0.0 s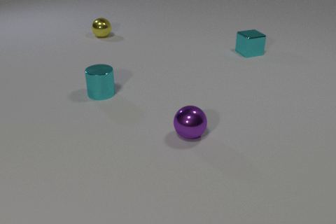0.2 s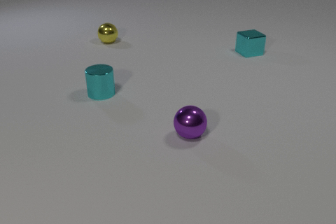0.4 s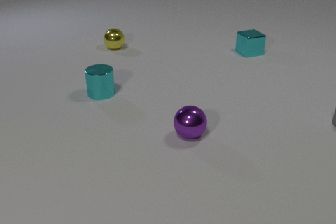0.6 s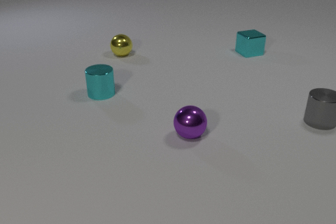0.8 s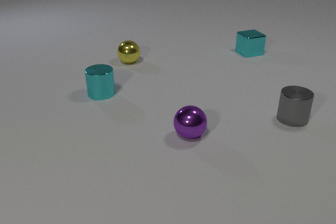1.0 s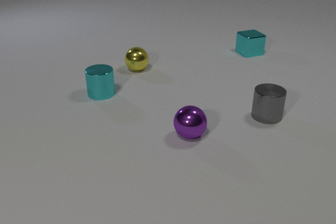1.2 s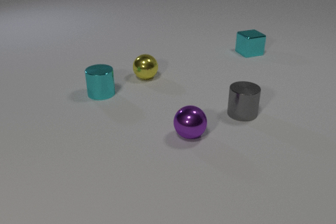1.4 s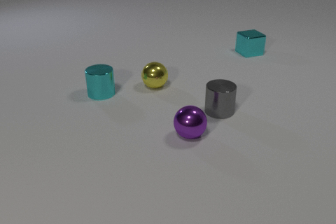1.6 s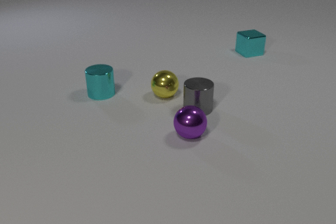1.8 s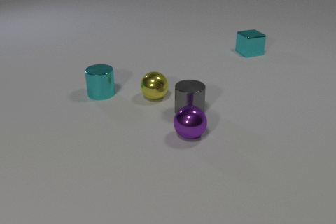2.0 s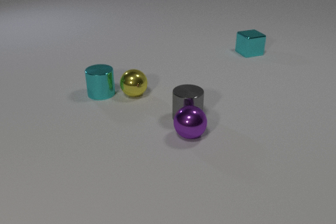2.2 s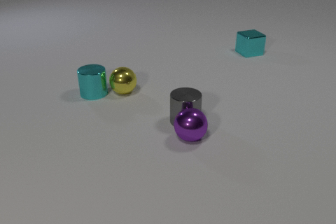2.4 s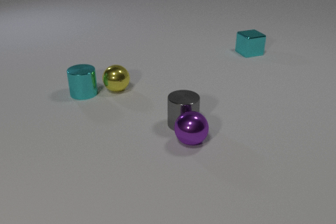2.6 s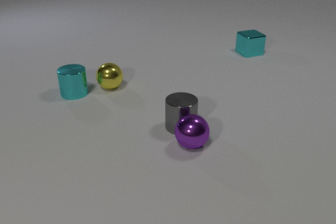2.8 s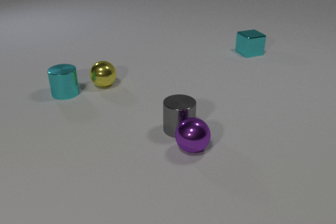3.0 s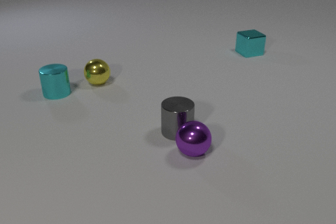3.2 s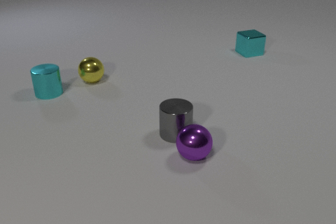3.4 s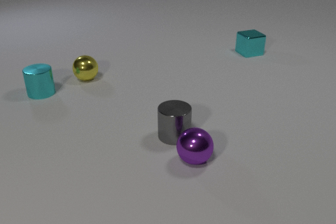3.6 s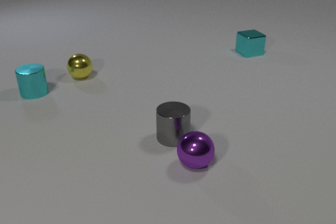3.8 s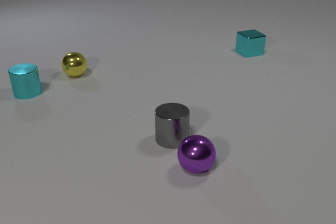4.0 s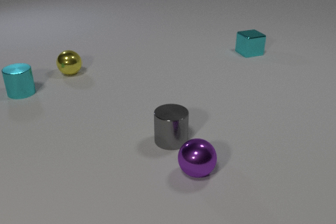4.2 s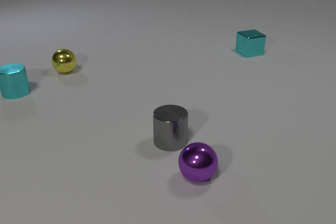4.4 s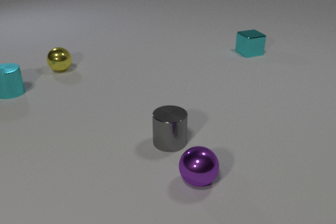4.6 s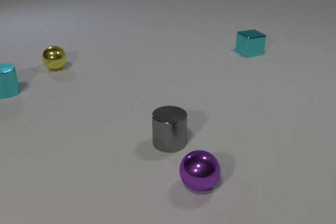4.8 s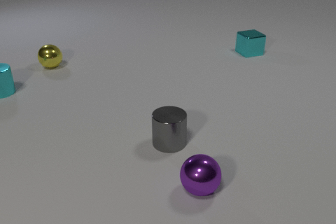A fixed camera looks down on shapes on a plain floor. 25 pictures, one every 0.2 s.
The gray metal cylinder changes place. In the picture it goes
to the left.
The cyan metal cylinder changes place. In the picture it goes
to the left.
0.0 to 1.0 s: The gray metal cylinder comes in at the right edge, slides to the left. The yellow metal sphere rolls toward the camera.
1.0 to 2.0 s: The gray metal cylinder slides to the left. The yellow metal sphere rolls toward the camera. The gray metal cylinder and the yellow metal sphere collide.
2.0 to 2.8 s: The gray metal cylinder slides toward the camera. The yellow metal sphere rolls to the left and away from the camera. The cyan metal cylinder slides to the left. The purple metal sphere rolls toward the camera. The gray metal cylinder and the purple metal sphere collide. The yellow metal sphere and the cyan metal cylinder collide.
2.8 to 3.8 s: The gray metal cylinder slides toward the camera. The yellow metal sphere rolls away from the camera and to the left. The cyan metal cylinder slides to the left. The purple metal sphere rolls toward the camera.
3.8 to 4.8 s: The gray metal cylinder slides toward the camera. The yellow metal sphere rolls away from the camera and to the left. The cyan metal cylinder slides to the left and away from the camera. The purple metal sphere rolls toward the camera.
How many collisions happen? 3.
Are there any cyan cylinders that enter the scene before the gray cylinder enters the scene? no.
What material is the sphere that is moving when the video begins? metal.
